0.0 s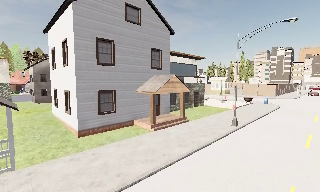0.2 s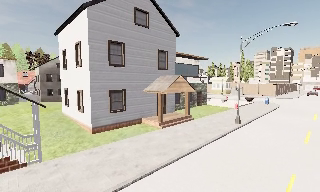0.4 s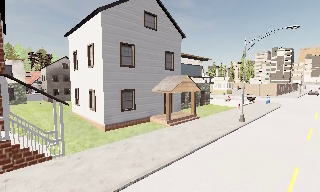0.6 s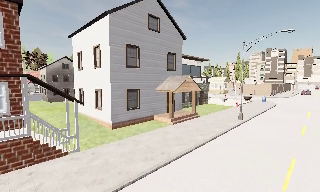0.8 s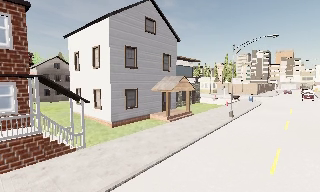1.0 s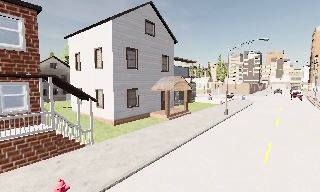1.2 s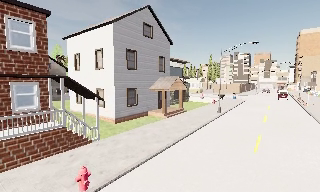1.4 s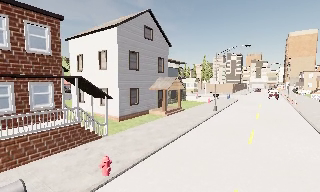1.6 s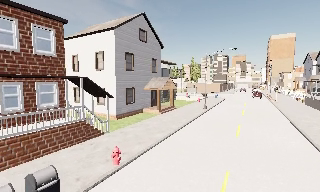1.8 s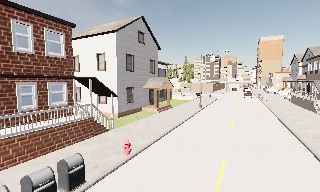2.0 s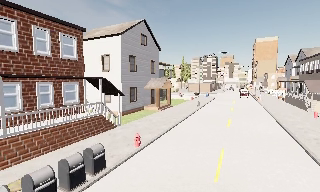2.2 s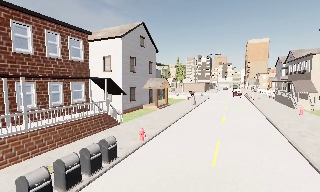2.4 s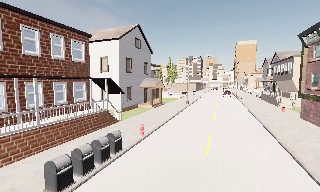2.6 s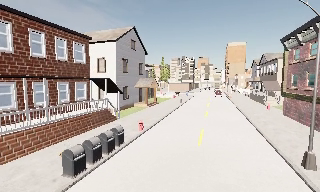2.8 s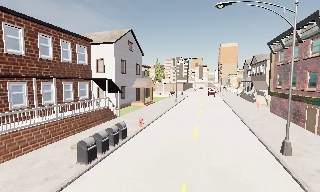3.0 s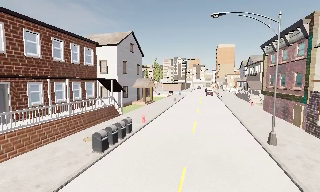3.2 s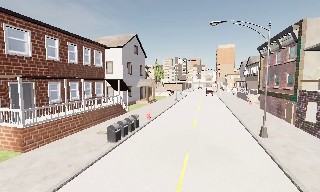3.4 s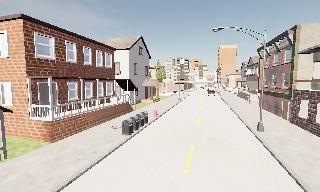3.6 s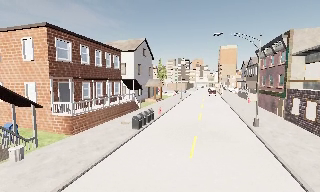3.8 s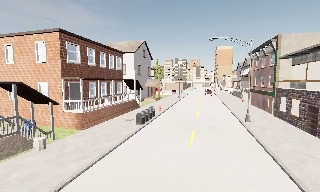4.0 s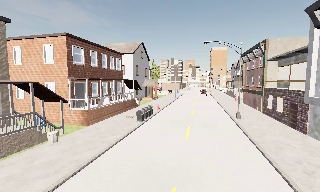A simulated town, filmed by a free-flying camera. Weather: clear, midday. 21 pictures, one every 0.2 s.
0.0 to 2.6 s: The camera pans to its right, which is clockwise from overhead, by about 30 degrees. It travels backward and to its left, about 14 m, so what stands in front gets smaller.
2.6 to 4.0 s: The camera travels backward, about 9 m, so what stands in front gets smaller.
The film runs backward here.
